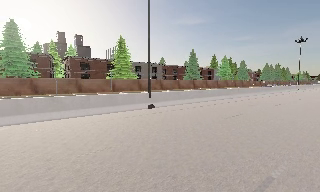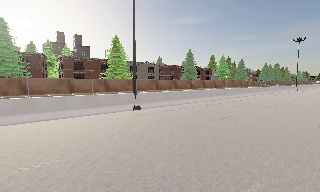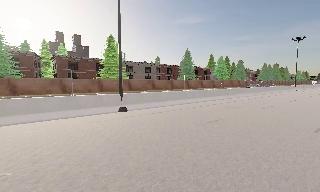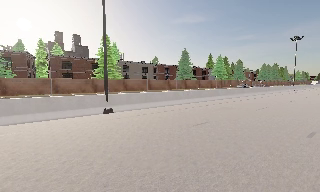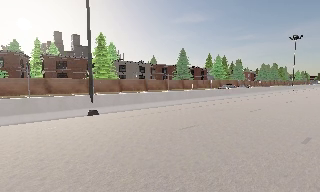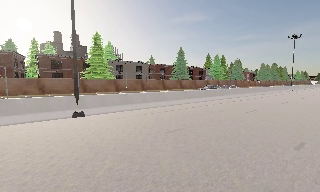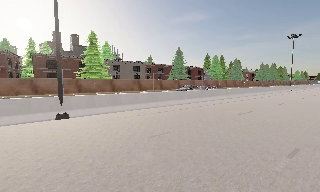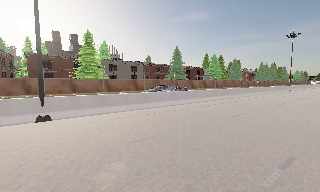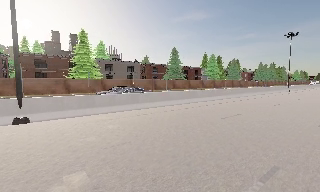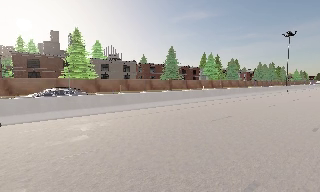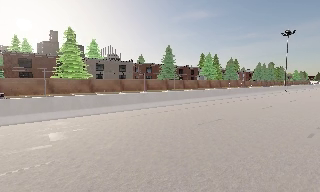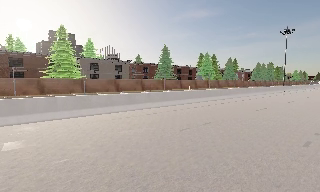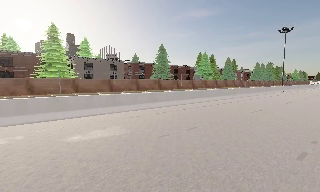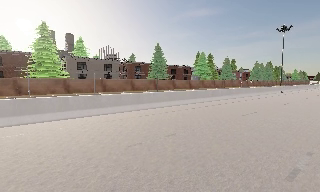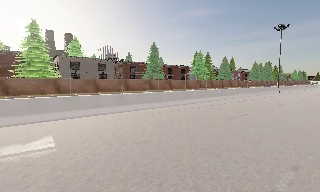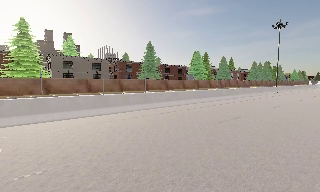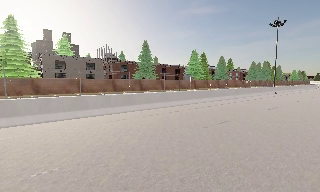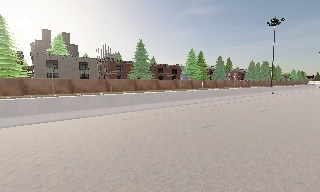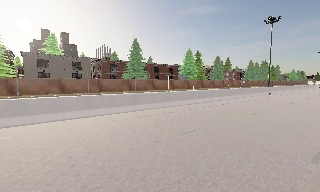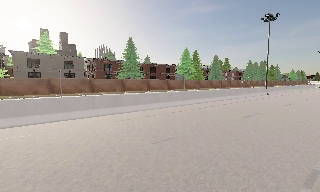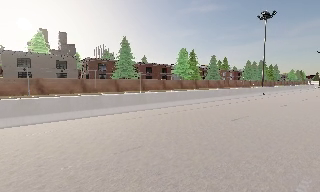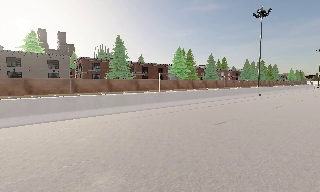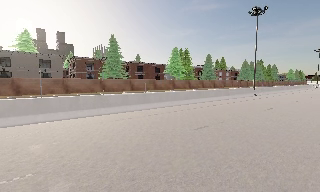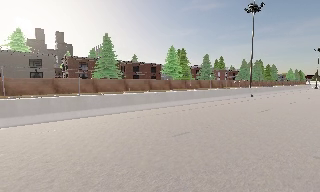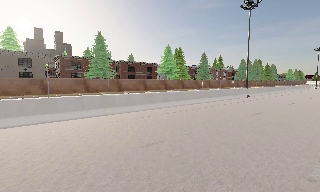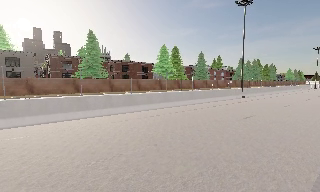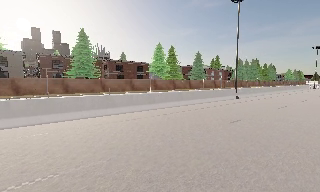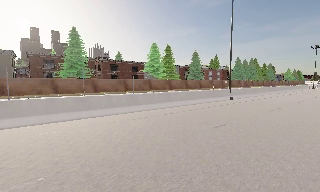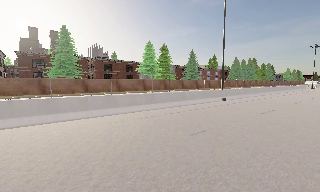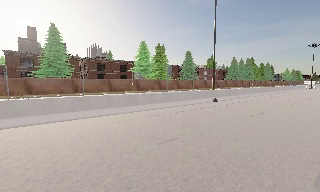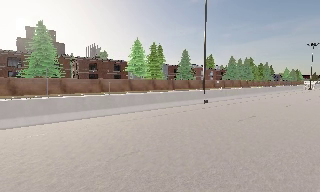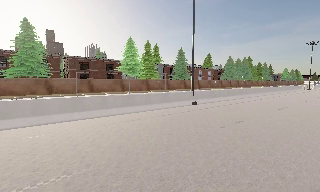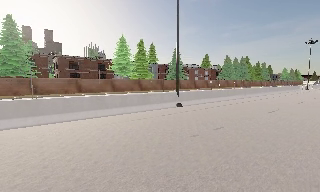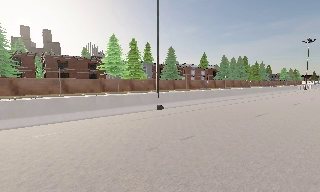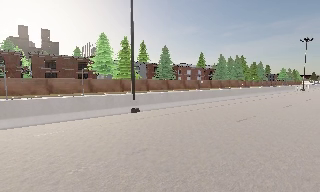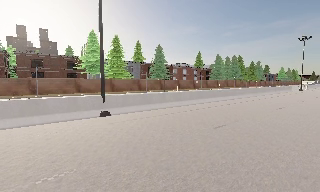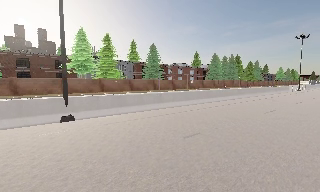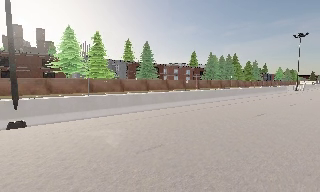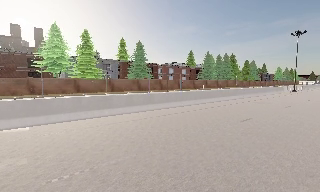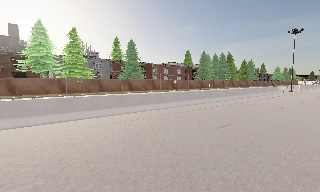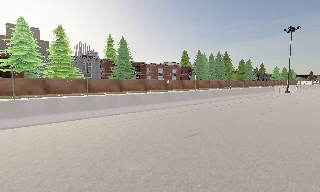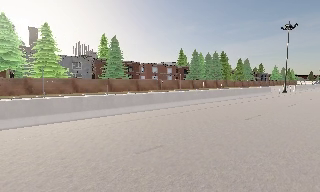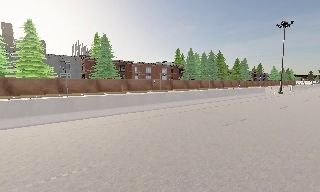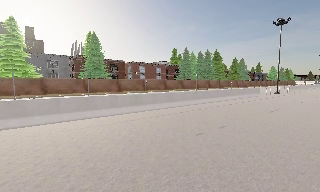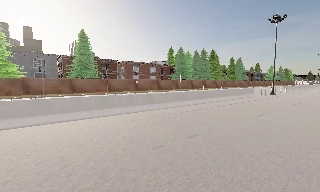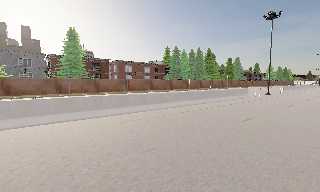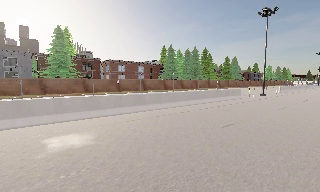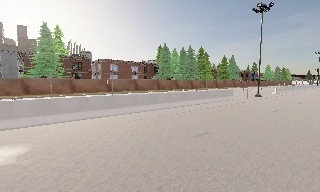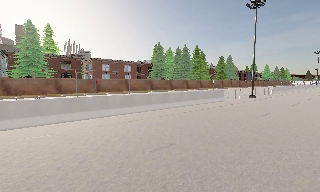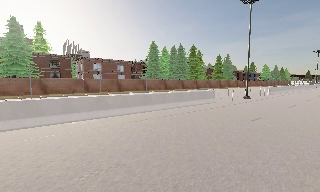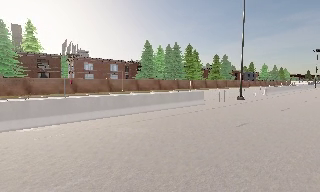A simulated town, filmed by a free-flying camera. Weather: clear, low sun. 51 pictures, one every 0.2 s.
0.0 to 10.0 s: The camera travels to its right and forward, about 75 m, so close, fixed things drift to the left. It gains speed.
The film runs forward here.
